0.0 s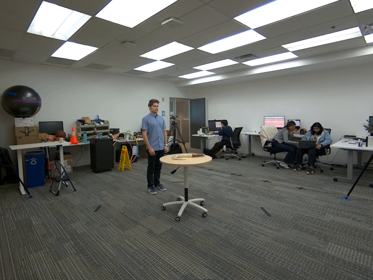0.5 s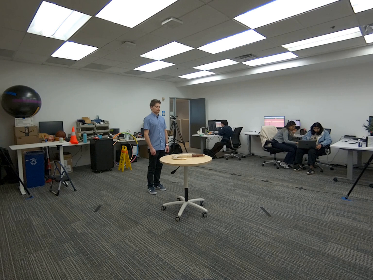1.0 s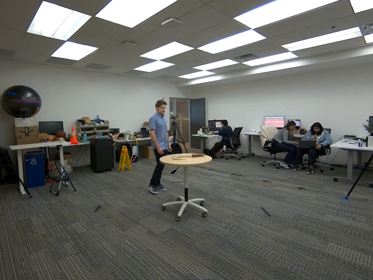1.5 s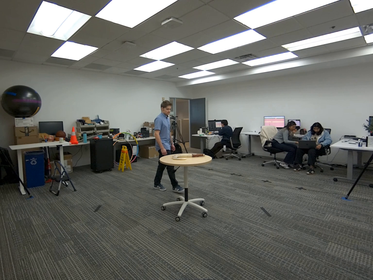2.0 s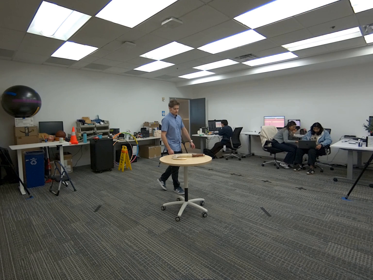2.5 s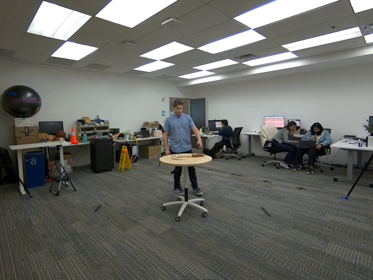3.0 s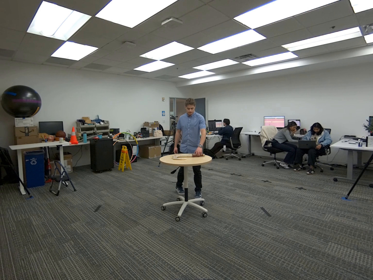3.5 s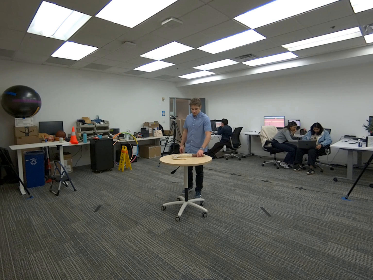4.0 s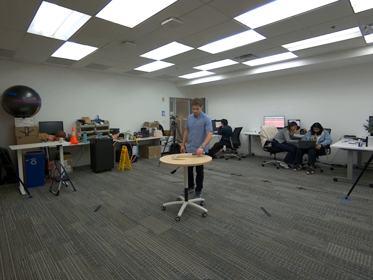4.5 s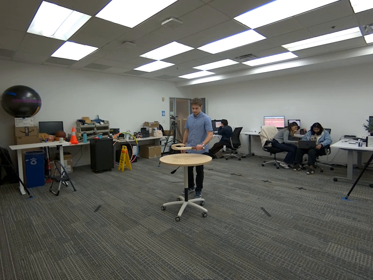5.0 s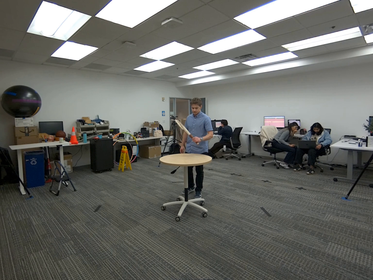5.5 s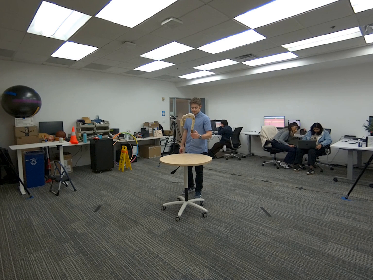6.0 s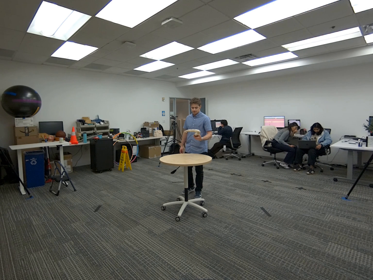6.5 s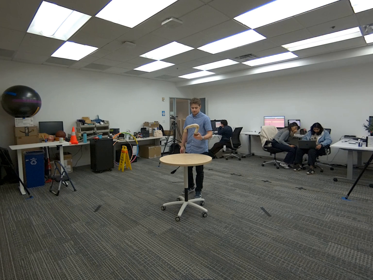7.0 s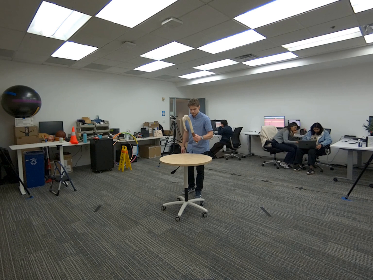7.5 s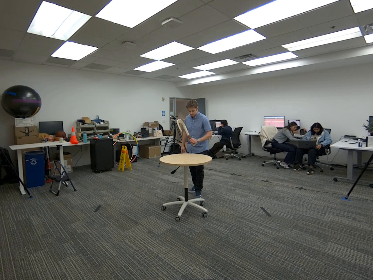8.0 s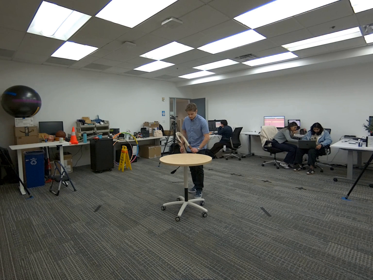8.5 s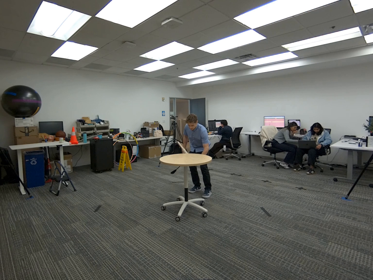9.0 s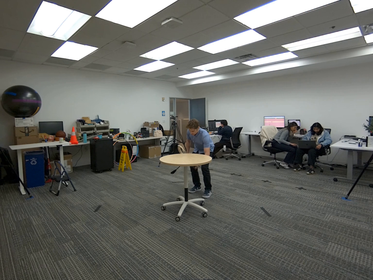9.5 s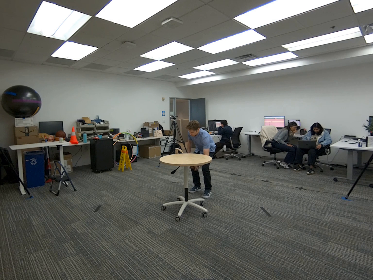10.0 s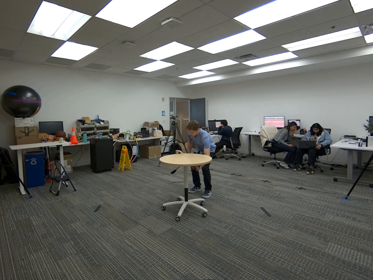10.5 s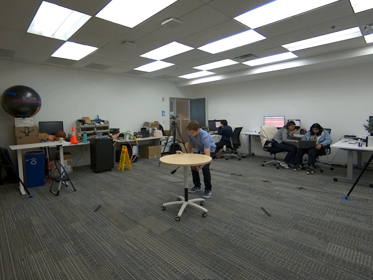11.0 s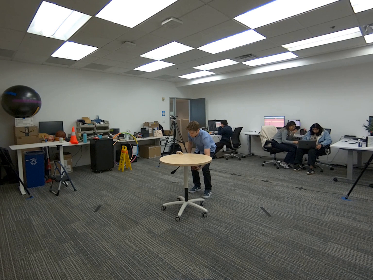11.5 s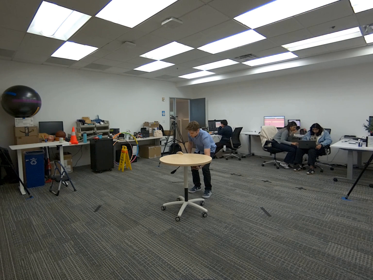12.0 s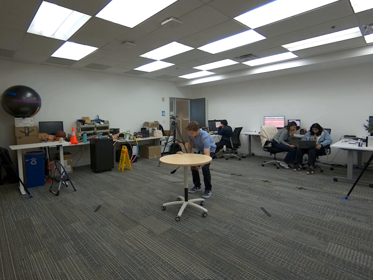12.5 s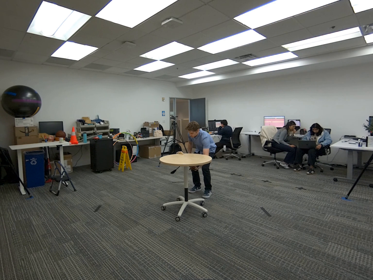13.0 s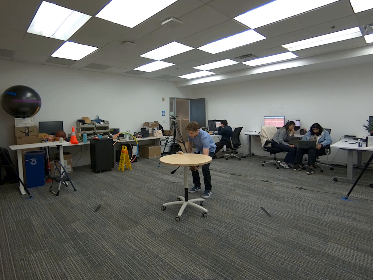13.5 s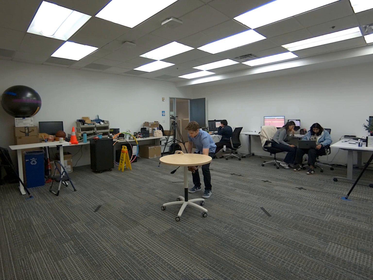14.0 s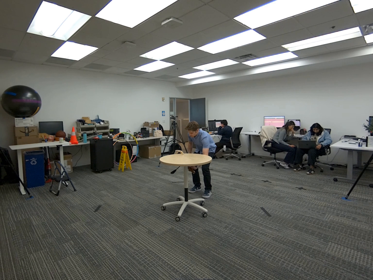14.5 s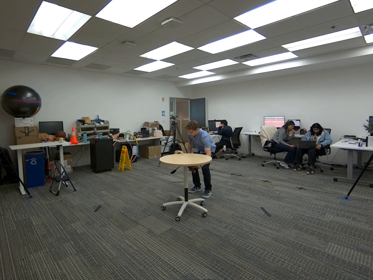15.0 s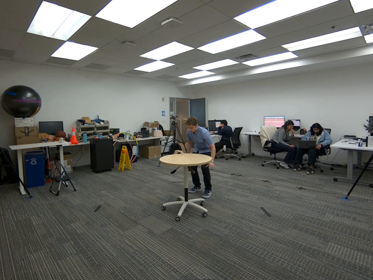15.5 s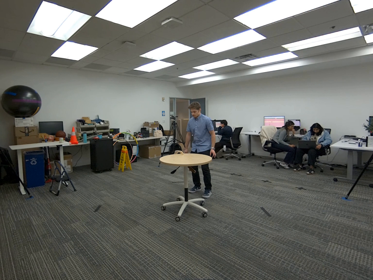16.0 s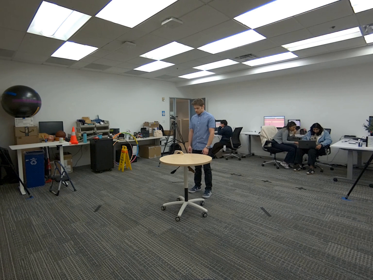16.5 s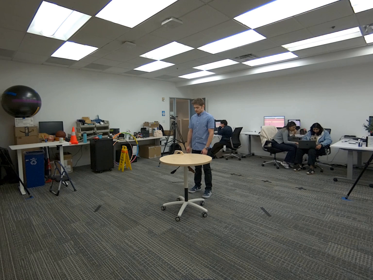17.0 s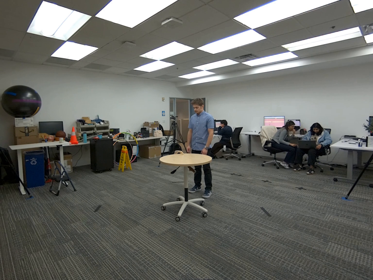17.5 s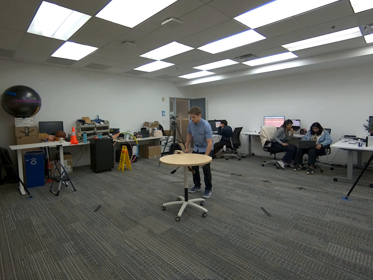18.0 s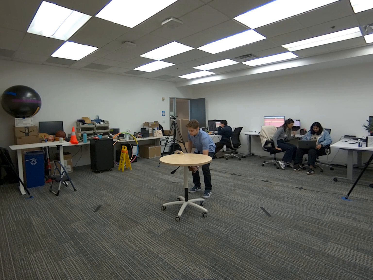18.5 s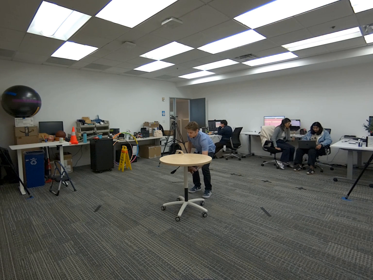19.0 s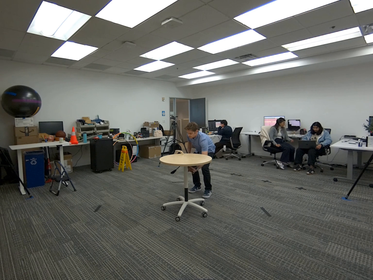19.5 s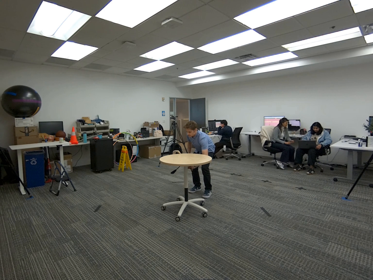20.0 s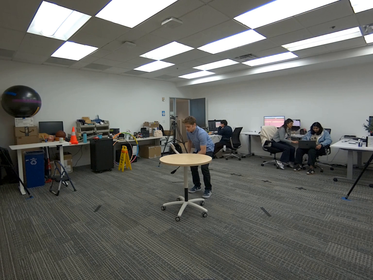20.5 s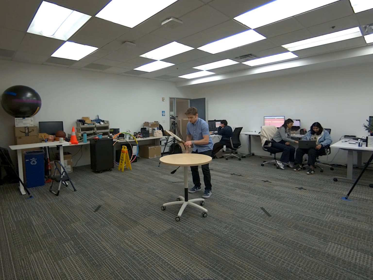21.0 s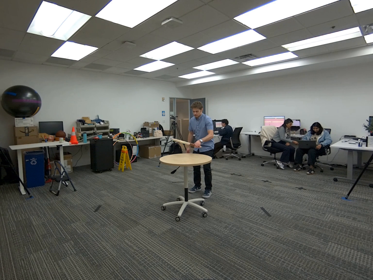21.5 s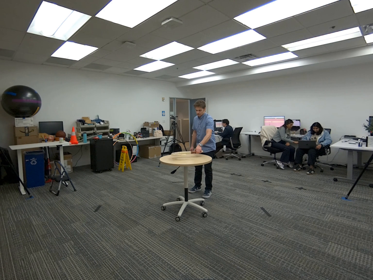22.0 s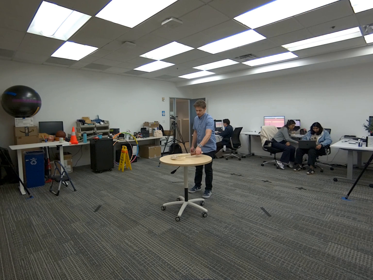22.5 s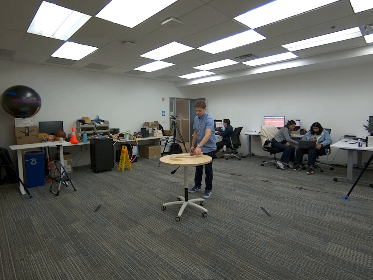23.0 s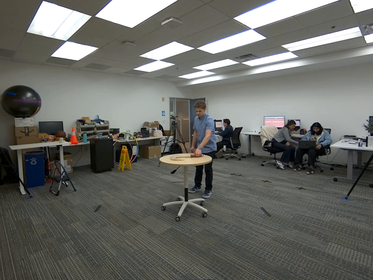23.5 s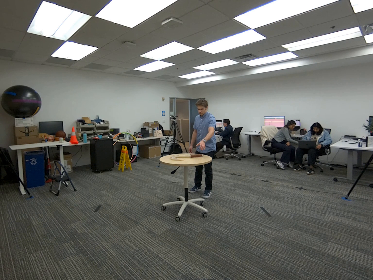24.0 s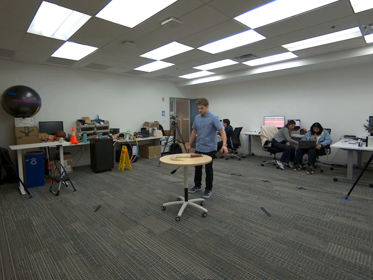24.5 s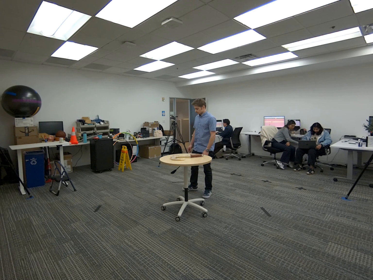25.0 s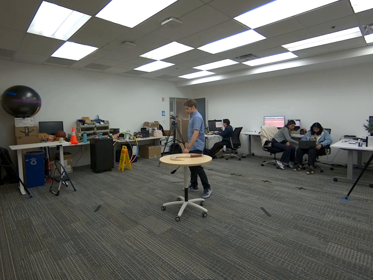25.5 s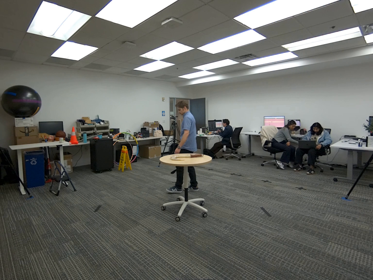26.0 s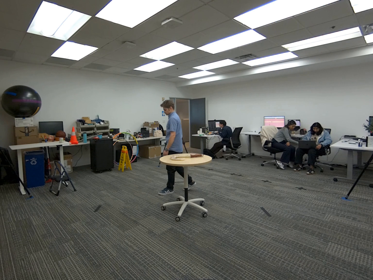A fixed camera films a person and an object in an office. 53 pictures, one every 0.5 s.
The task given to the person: Walk over to the Big Fish Hook on the round table and using your left hand grasp the Big Fish Hook and balance the Big Fish Hook from the hook on the edge of the round table. Once the hook is stable grasp the Big Hook again and place on the round table.
